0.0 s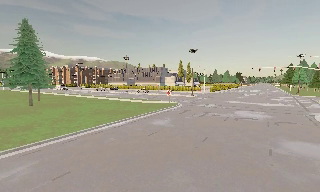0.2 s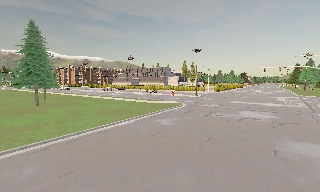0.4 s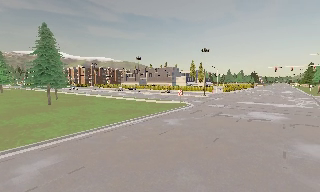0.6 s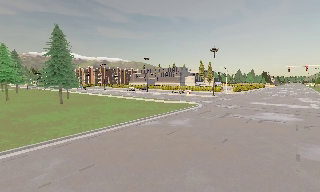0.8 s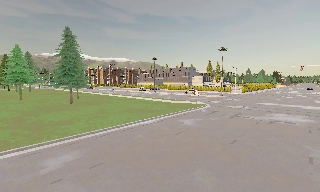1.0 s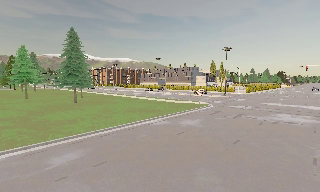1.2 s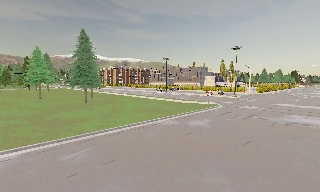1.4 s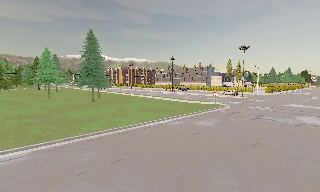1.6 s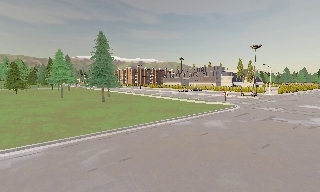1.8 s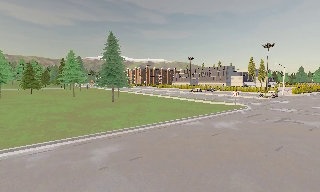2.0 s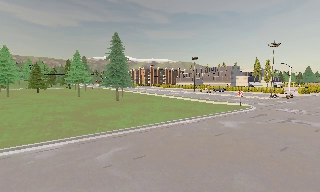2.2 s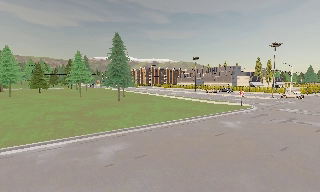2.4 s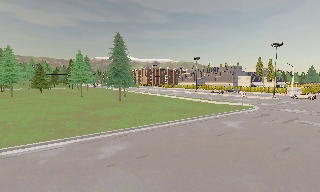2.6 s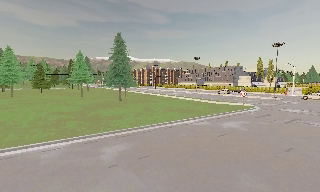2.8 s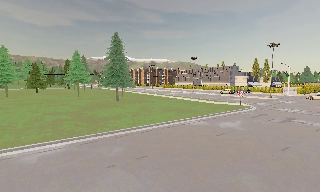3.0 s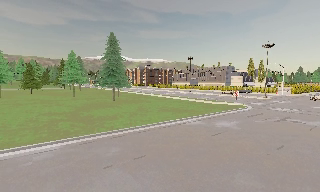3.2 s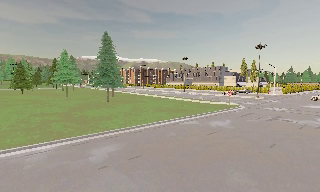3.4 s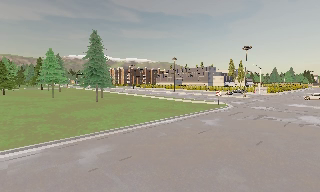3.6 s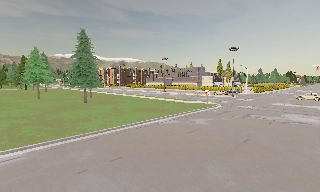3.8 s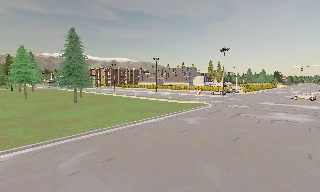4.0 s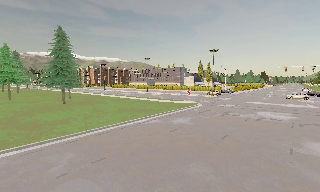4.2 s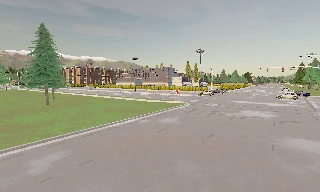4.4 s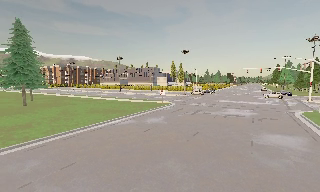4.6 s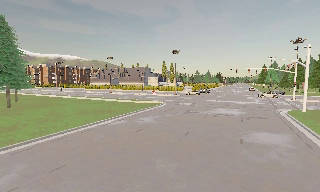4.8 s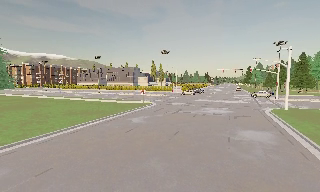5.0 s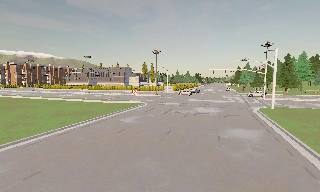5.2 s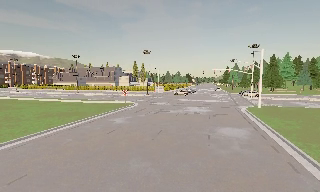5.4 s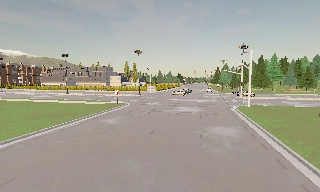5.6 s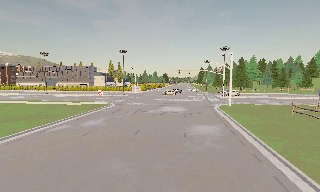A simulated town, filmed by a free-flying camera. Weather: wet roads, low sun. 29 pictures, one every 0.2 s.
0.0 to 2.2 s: The scene slides to the right, as the camera pans about 25 degrees to its left. It travels backward, about 0.5 m, so what stands in front gets smaller.
2.2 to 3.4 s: The camera shifts only a little, or ends up much as it began.
3.4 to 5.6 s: The scene slides to the left, as the camera pans about 40 degrees to its right.
The film runs backward here.
